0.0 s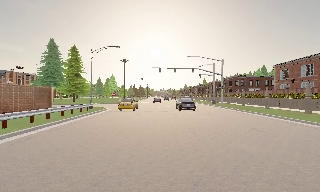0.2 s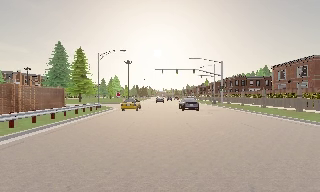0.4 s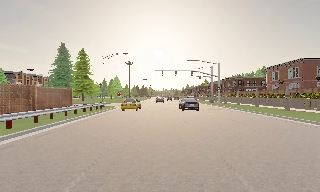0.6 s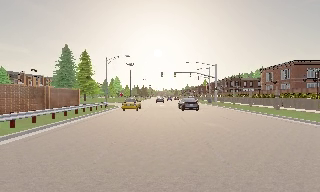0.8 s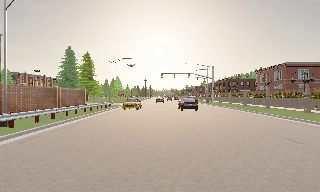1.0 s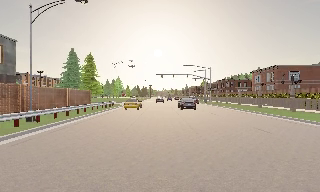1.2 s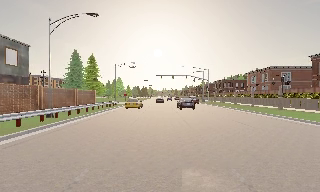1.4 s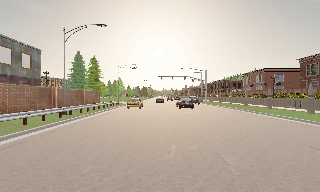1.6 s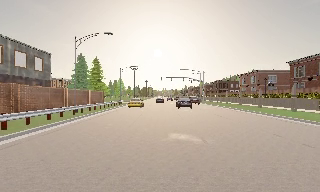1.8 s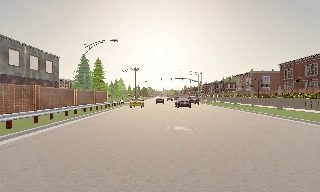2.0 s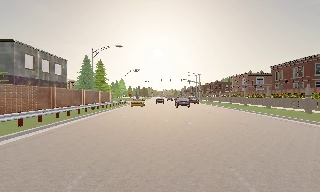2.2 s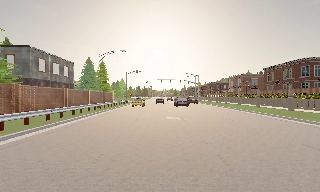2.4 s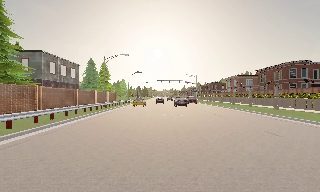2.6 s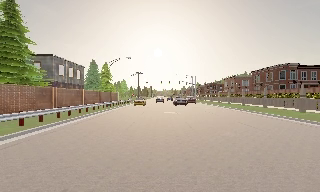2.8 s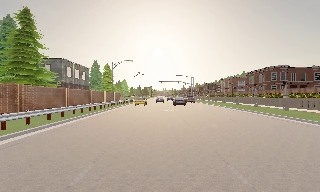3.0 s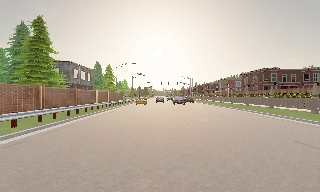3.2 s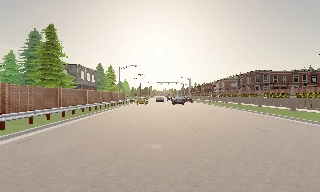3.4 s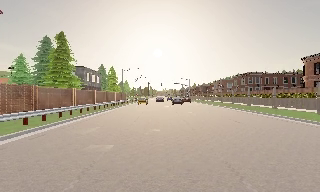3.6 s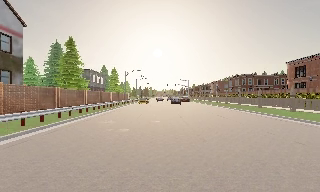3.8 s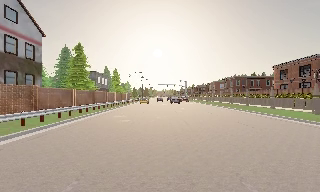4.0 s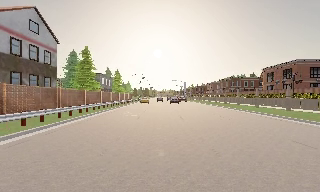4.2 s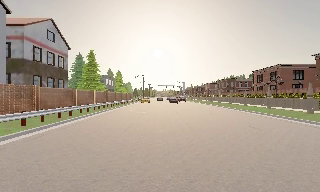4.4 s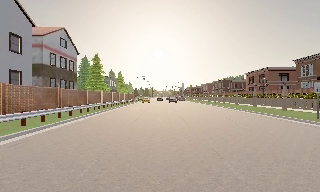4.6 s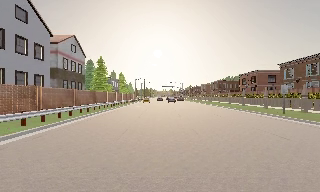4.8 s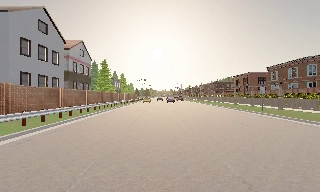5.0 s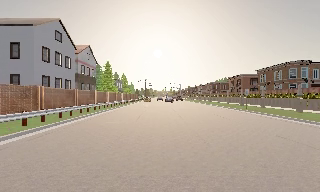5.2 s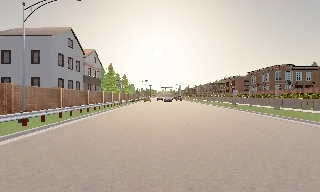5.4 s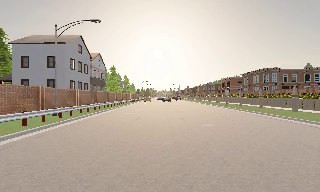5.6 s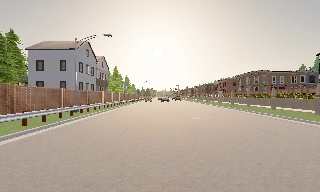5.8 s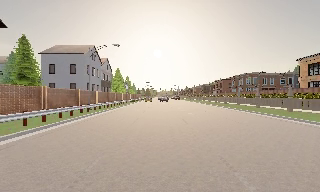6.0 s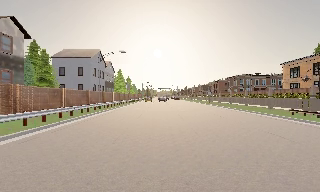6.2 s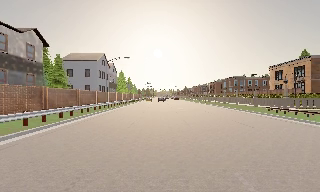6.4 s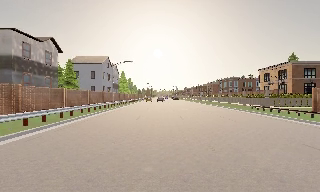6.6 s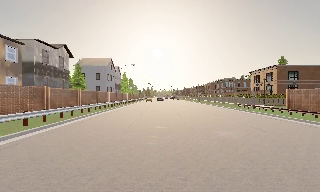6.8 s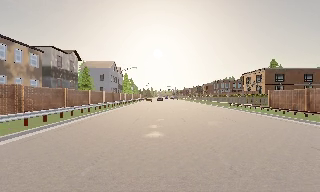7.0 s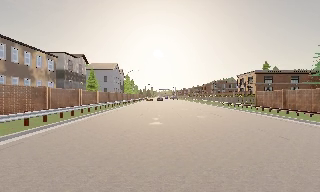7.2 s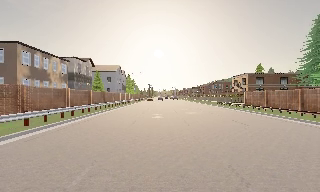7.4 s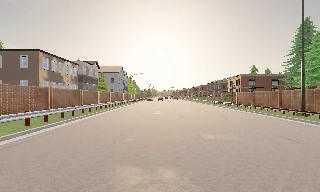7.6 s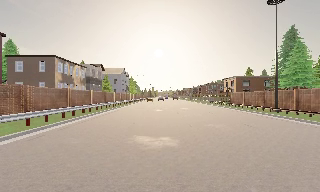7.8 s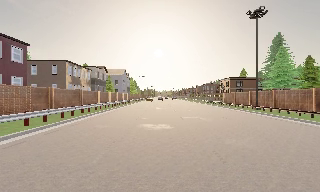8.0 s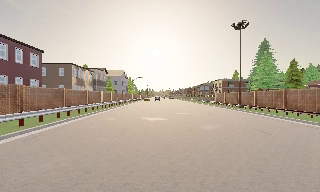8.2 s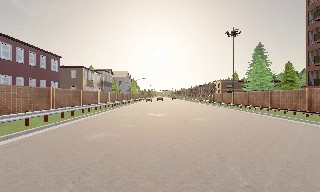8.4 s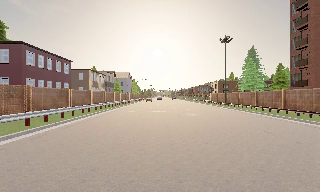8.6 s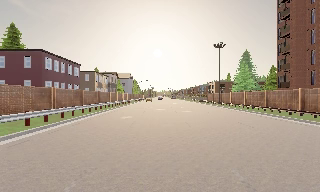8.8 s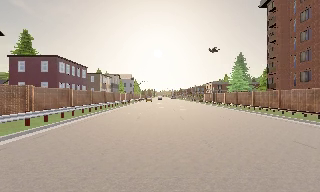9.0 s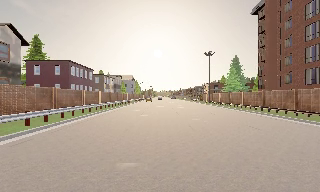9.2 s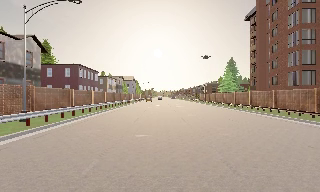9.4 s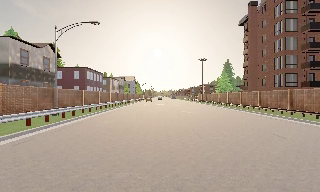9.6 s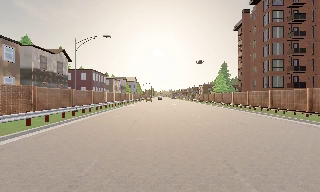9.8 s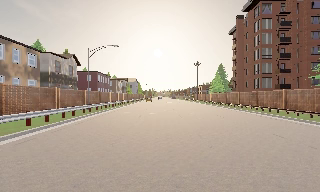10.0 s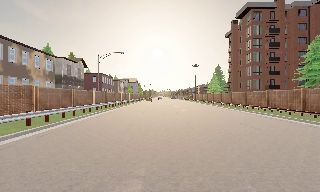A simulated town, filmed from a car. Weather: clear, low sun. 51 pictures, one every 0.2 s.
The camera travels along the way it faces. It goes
backward.
0.0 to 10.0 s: The camera travels backward, about 135 m, so what stands in front gets smaller. It gains speed.
The film runs backward here.
